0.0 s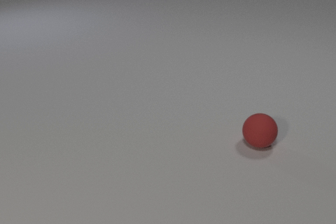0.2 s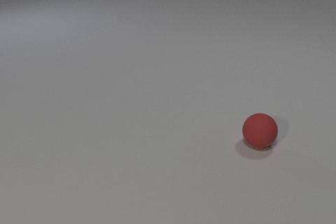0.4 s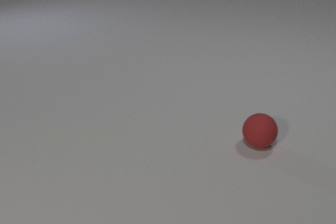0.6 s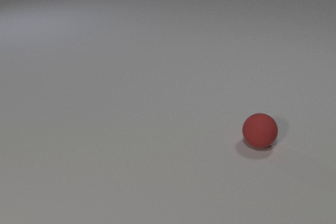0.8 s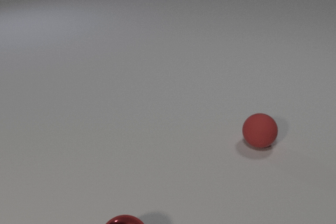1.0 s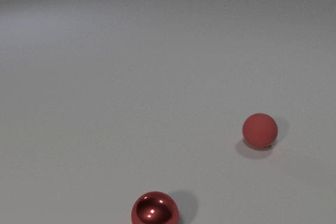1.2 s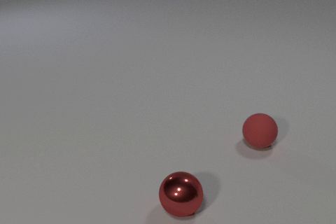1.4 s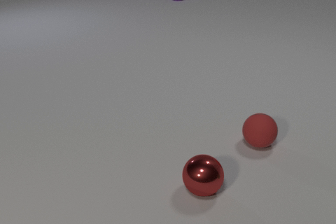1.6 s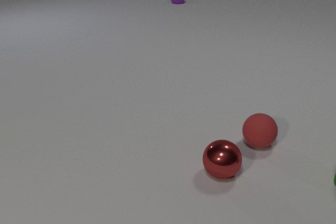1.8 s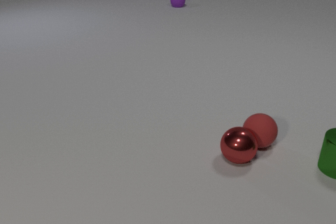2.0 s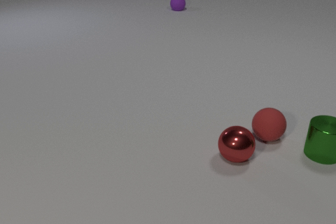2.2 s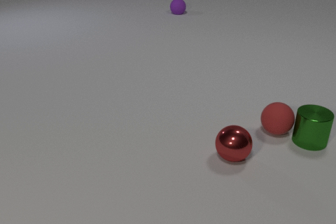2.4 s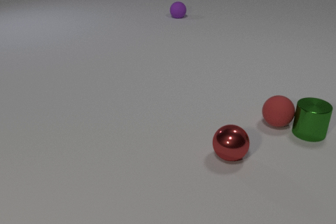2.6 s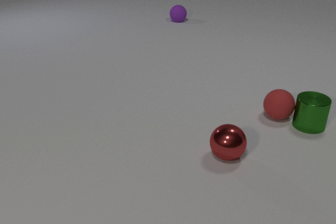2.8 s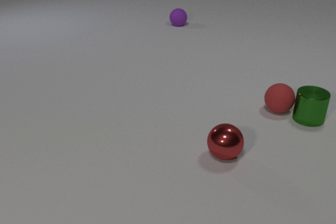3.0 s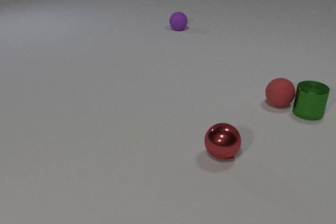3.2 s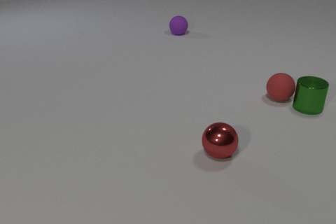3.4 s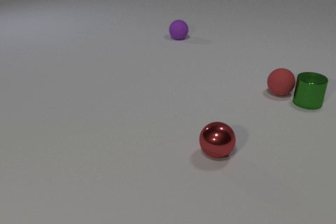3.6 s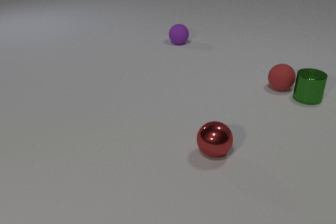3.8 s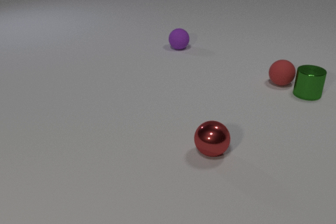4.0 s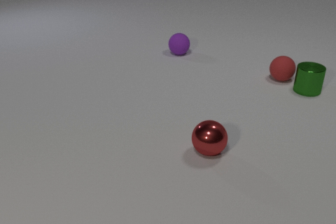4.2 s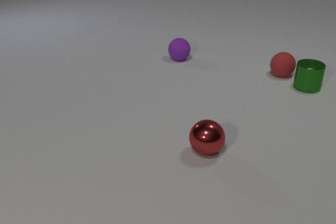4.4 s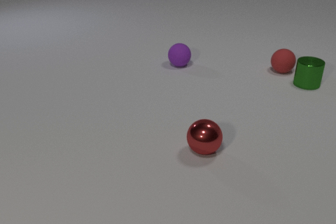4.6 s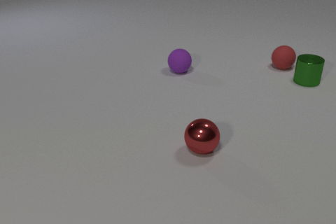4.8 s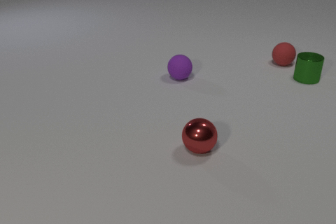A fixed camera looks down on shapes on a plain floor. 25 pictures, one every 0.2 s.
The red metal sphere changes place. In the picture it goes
away from the camera.
The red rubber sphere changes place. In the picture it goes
away from the camera.
0.0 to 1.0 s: The red metal sphere comes in at the bottom edge, rolls away from the camera and to the right.
1.0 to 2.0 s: The red metal sphere rolls away from the camera and to the right. The red rubber sphere rolls away from the camera and to the right. The purple rubber sphere comes in at the top edge, rolls toward the camera. The green metal cylinder comes in at the right edge, slides away from the camera and to the left. The red metal sphere and the red rubber sphere collide.
2.0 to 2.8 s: The red metal sphere rolls to the left. The red rubber sphere rolls away from the camera. The purple rubber sphere rolls toward the camera. The green metal cylinder slides away from the camera. The red rubber sphere and the green metal cylinder collide.
2.8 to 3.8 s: The red metal sphere rolls to the left. The red rubber sphere rolls away from the camera. The purple rubber sphere rolls toward the camera. The green metal cylinder slides away from the camera.
3.8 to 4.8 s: The red metal sphere rolls to the left. The red rubber sphere rolls away from the camera. The purple rubber sphere rolls toward the camera. The green metal cylinder slides away from the camera.
What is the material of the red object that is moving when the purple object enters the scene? metal.
Are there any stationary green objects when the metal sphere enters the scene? no.
How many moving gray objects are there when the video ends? 0.
